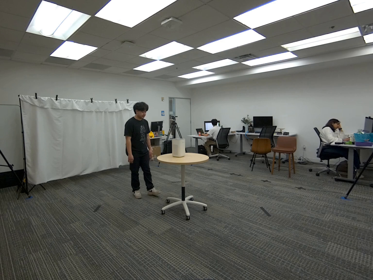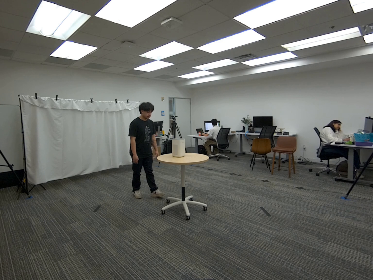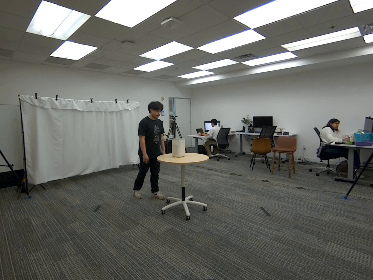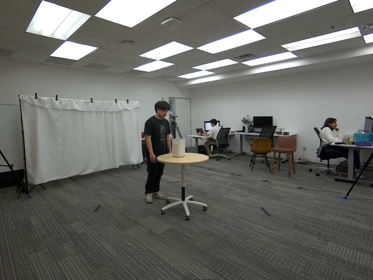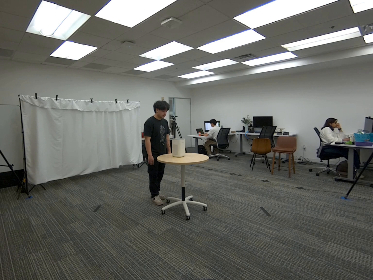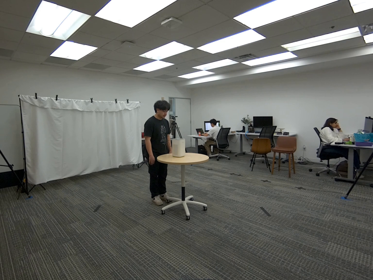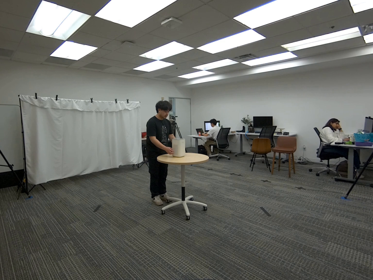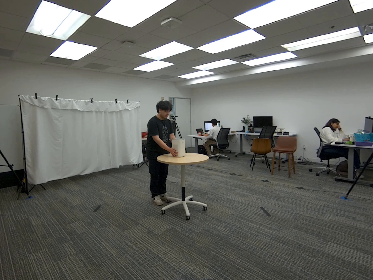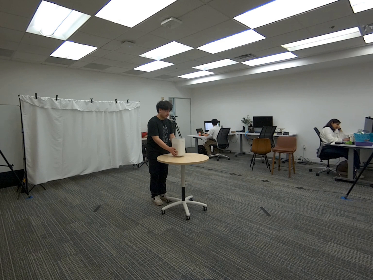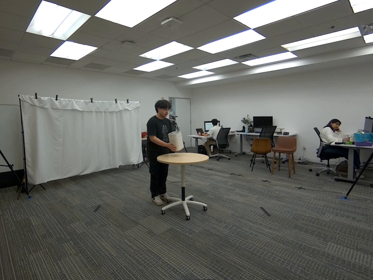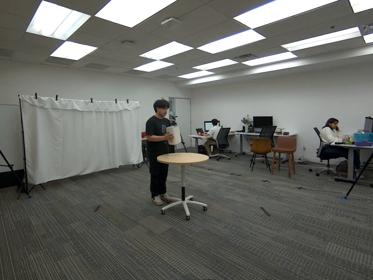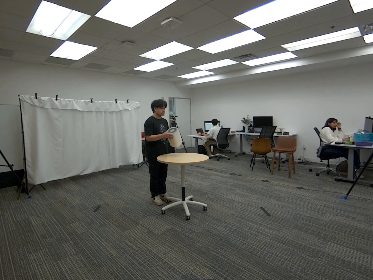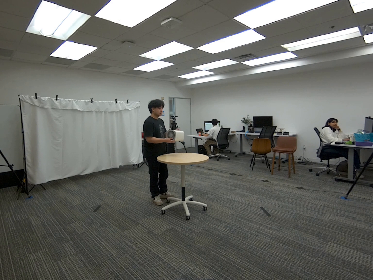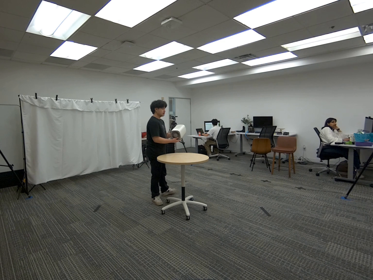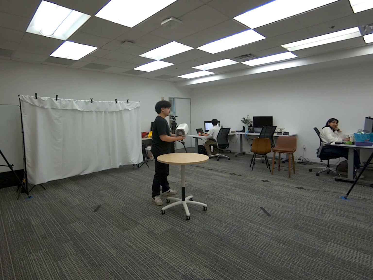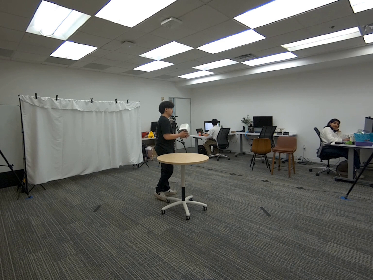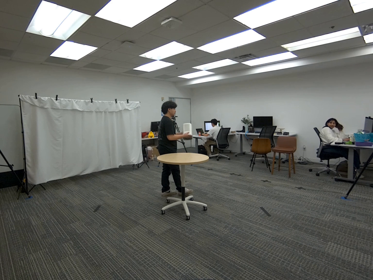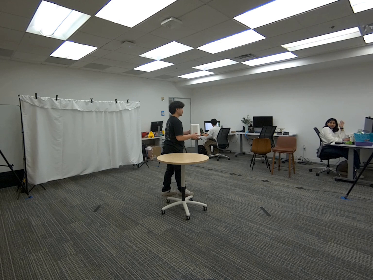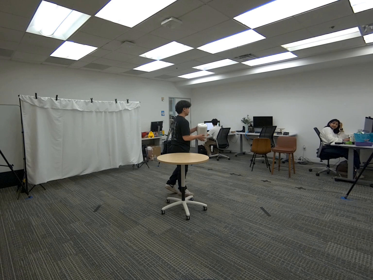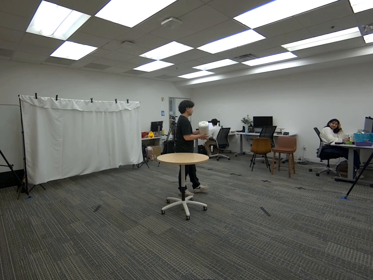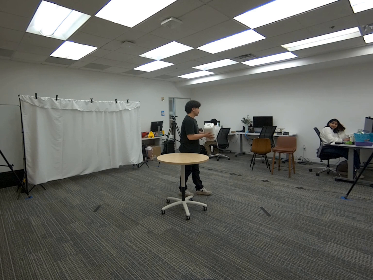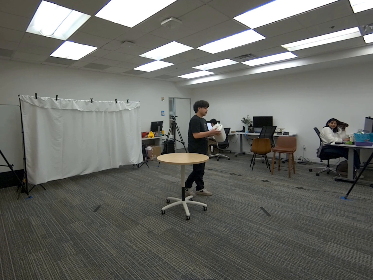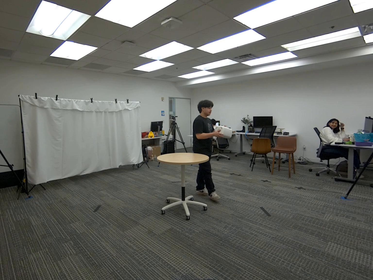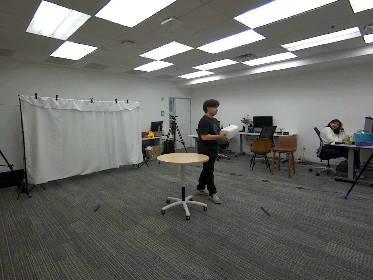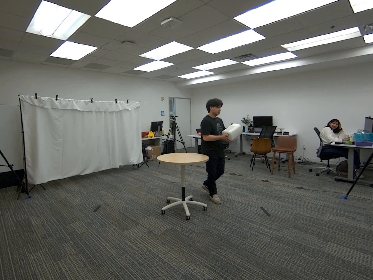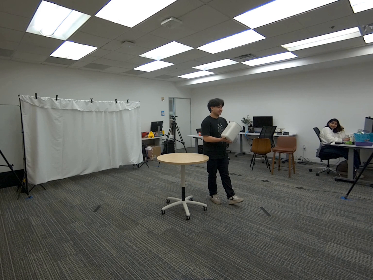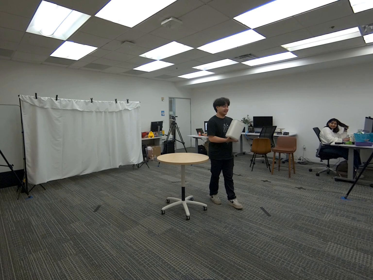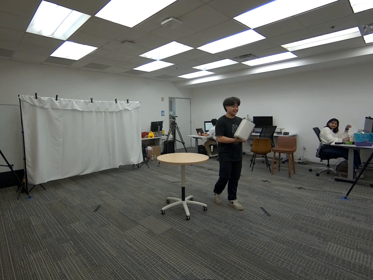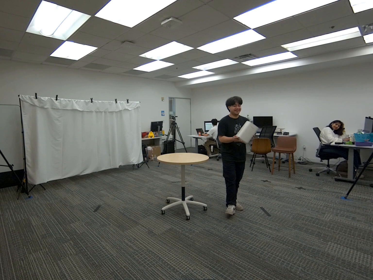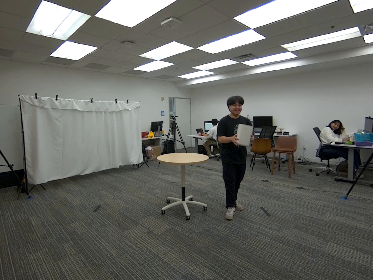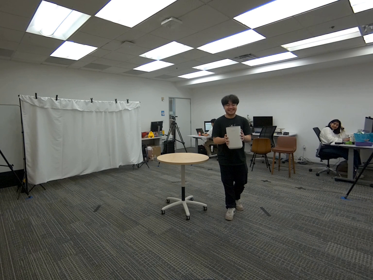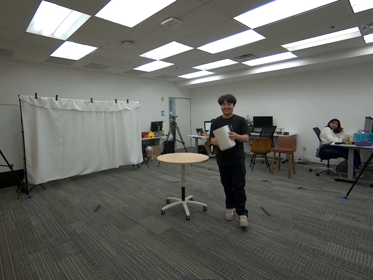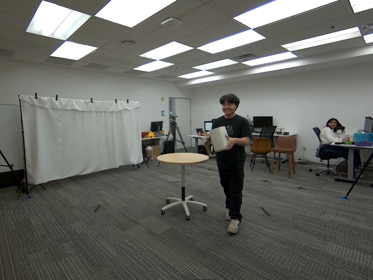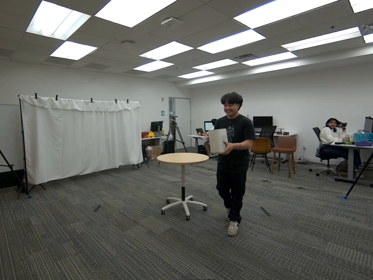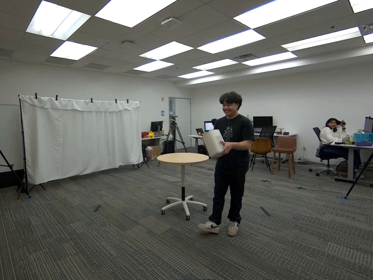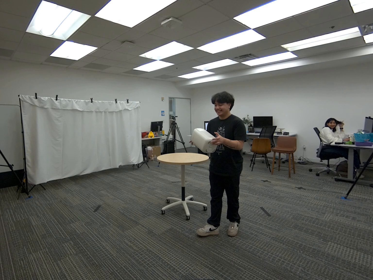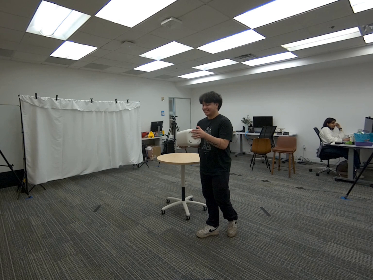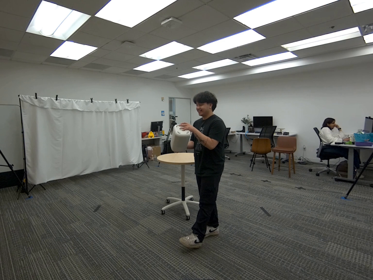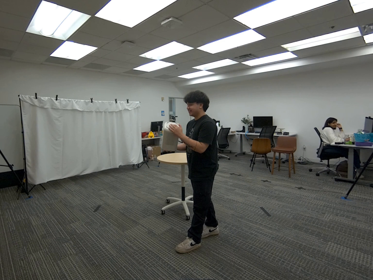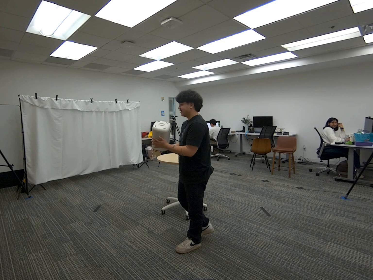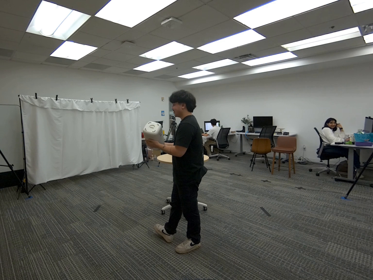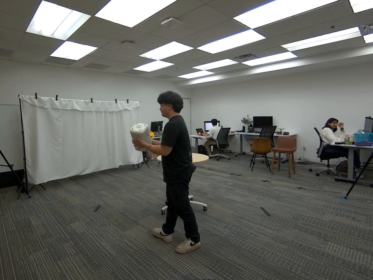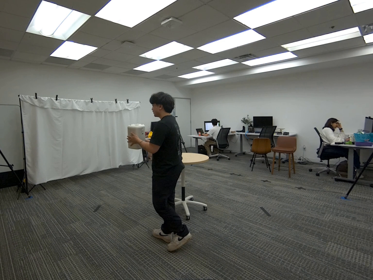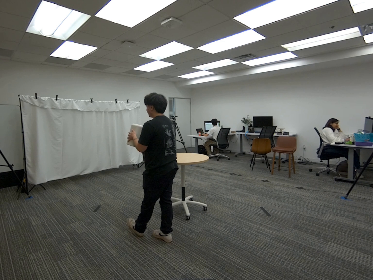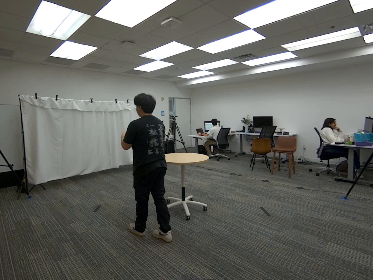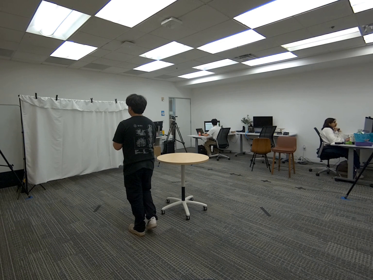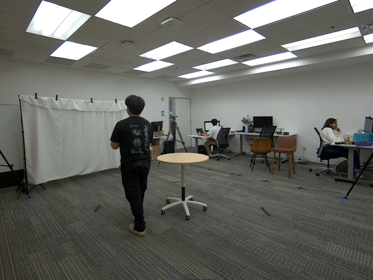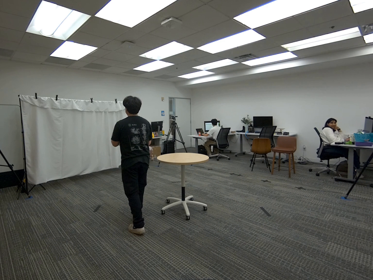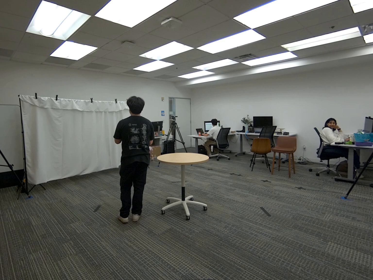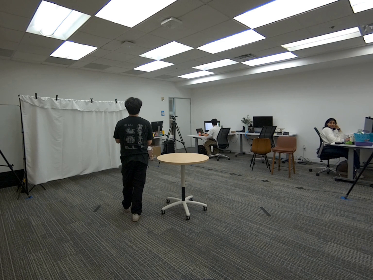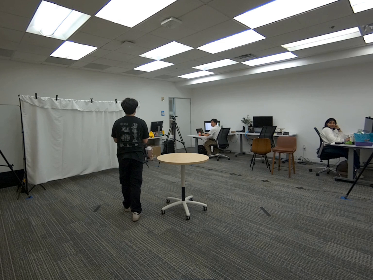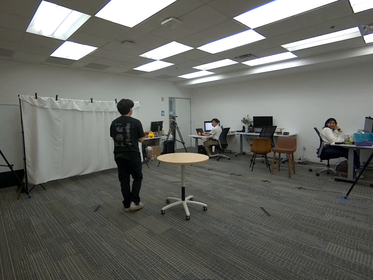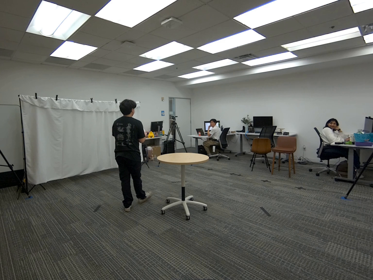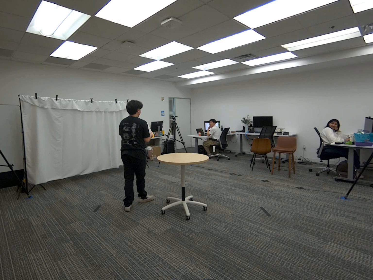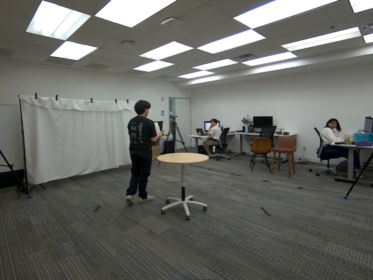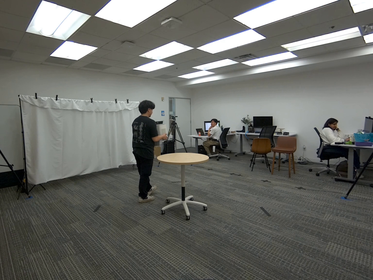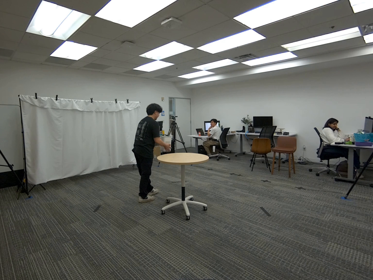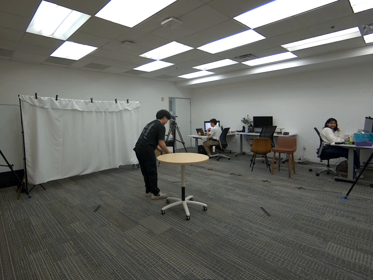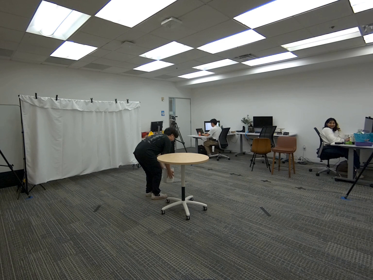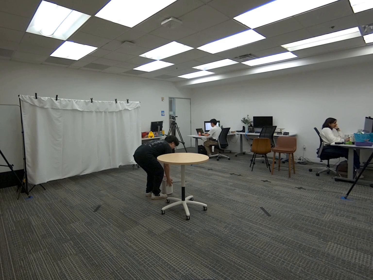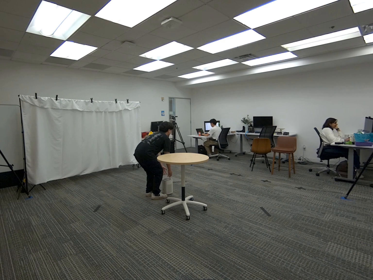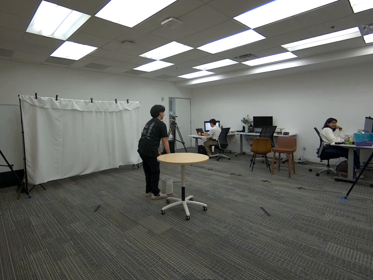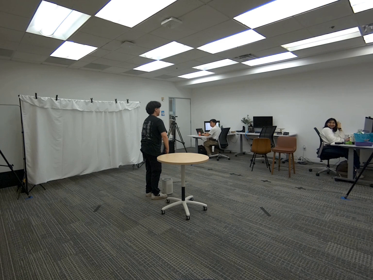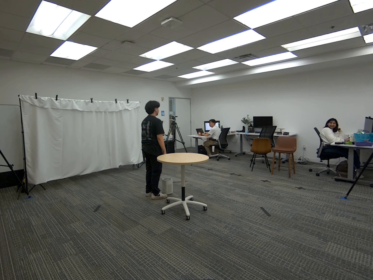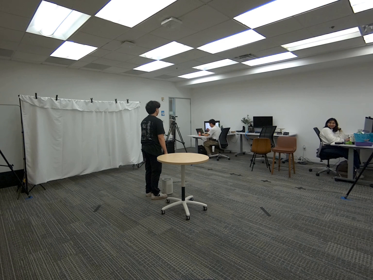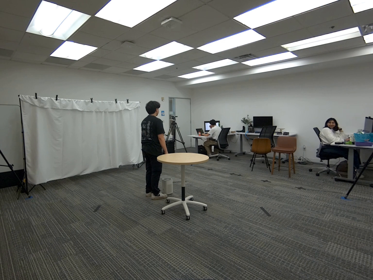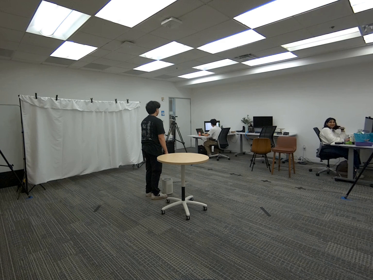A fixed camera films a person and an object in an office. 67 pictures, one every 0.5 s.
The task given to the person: Walk over to the Air Purifier on the round table and pick up the air purifier using both hands and walk within the bounding area while rotating it midair and place on the ground.
